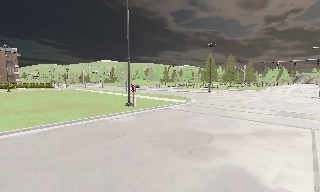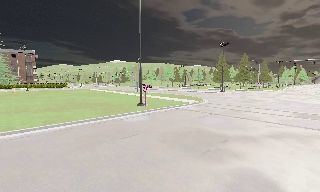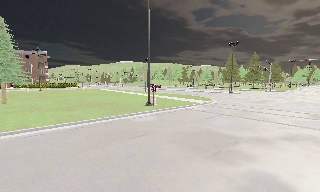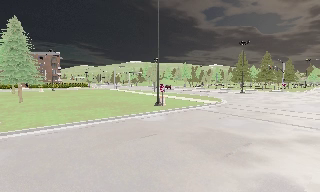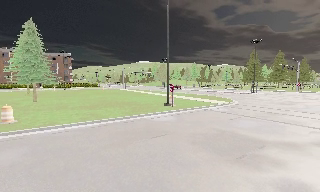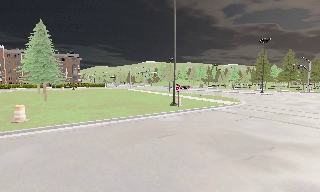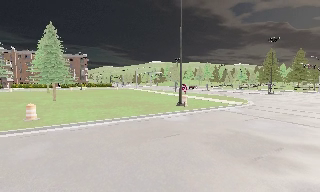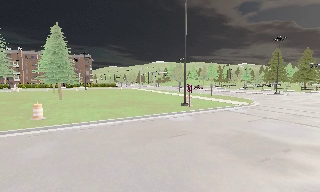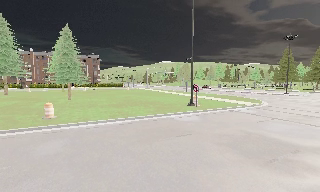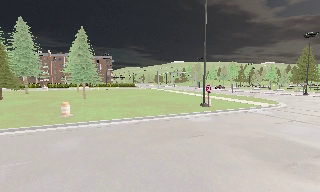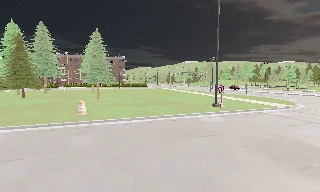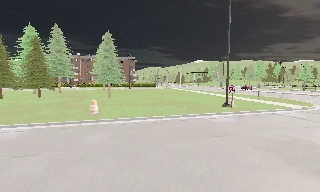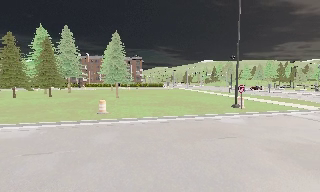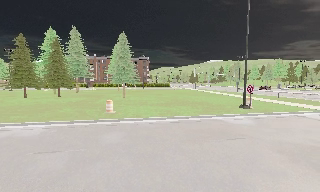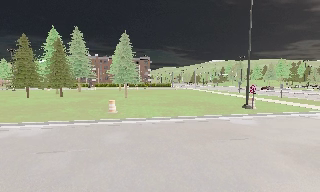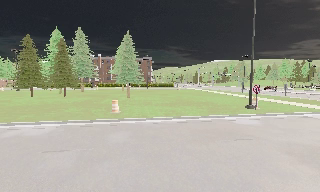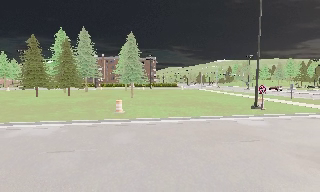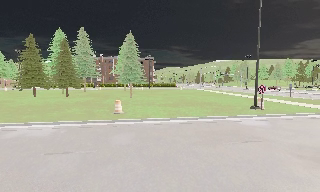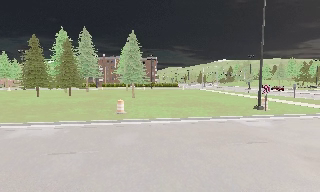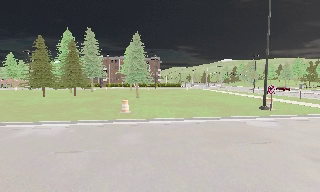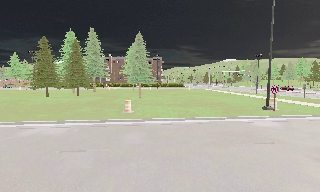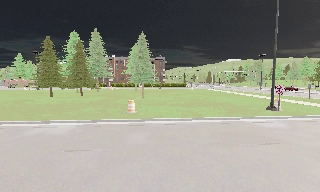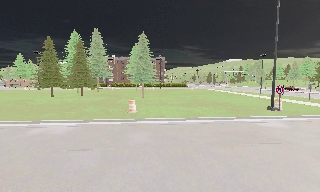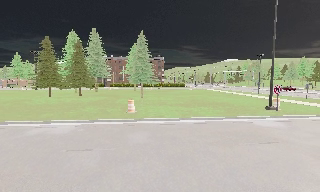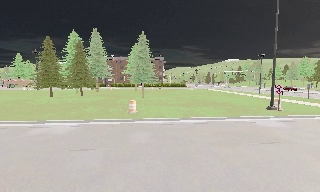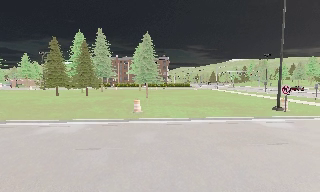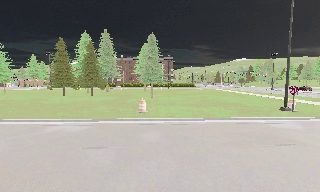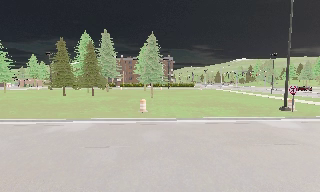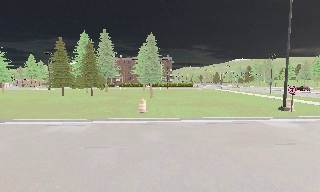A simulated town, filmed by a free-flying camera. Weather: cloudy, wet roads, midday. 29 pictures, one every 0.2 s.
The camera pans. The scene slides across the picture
to the right.
The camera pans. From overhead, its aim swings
counterclockwise.
0.0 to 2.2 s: The scene slides to the right, as the camera pans about 30 degrees to its left. It travels to its left, about 0.5 m, so close, fixed things drift to the right.
2.2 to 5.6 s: The camera swings to its left by about 10 degrees, and the scene slides to the right. It travels to its left, about 1 m, so close, fixed things drift to the right.
The film runs backward here.
